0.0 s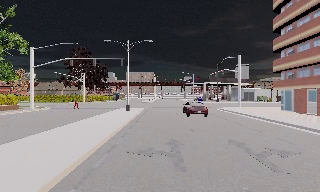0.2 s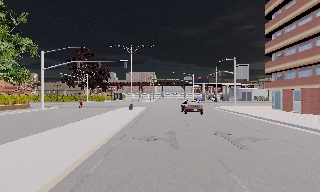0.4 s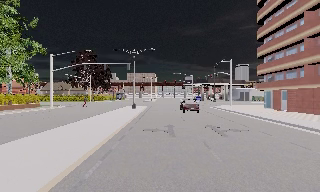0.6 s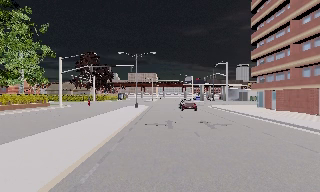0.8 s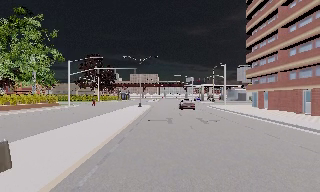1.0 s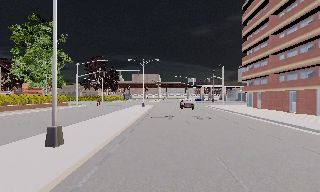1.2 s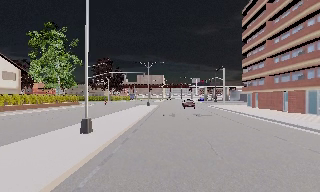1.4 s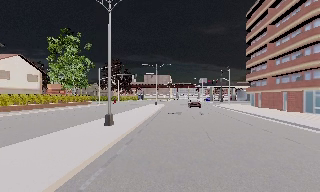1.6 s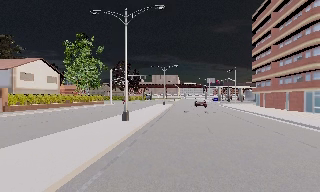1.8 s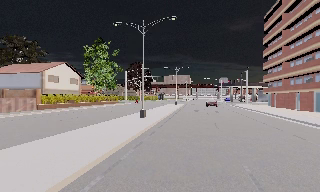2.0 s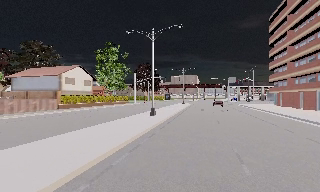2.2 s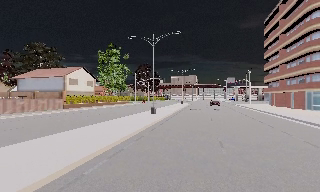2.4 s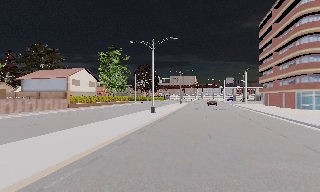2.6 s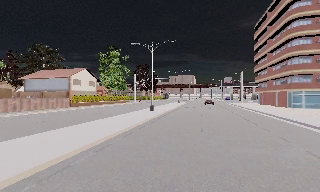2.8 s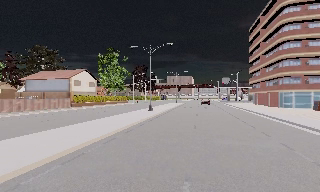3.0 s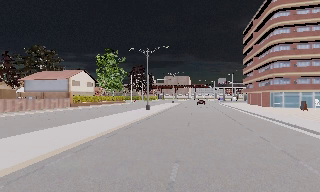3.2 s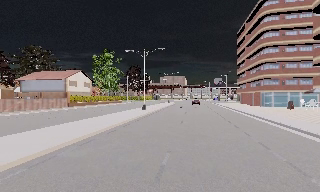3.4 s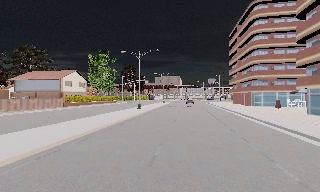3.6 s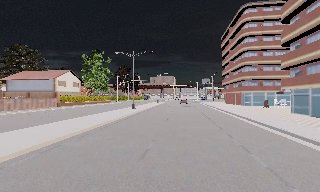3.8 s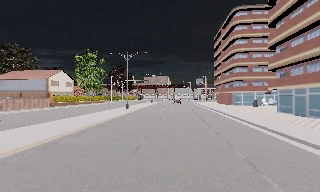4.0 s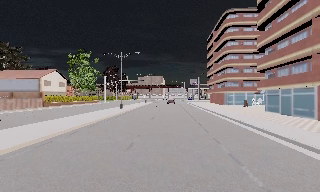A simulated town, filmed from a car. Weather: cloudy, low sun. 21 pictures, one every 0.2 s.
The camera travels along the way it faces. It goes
backward.
0.0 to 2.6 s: The camera swings to its left by about 15 degrees, and the scene slides to the right. It travels backward, about 20 m, so what stands in front gets smaller.
2.6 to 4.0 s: The camera pans to its right, which is clockwise from overhead, by about 10 degrees. It travels backward, about 5 m, so what stands in front gets smaller. It loses speed.
The film runs backward here.
